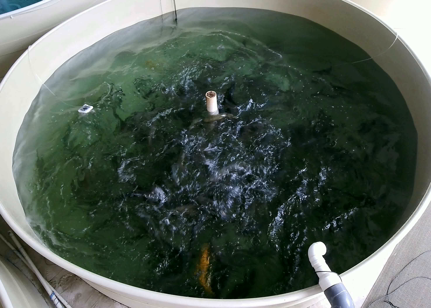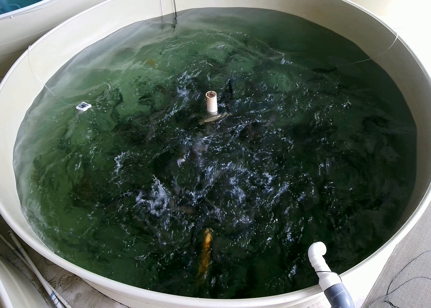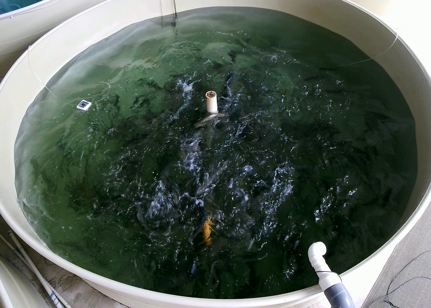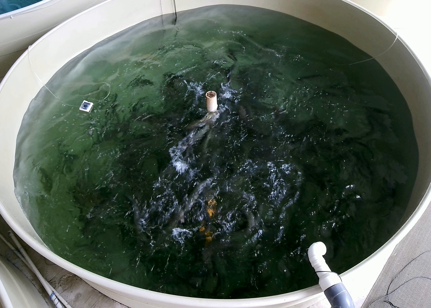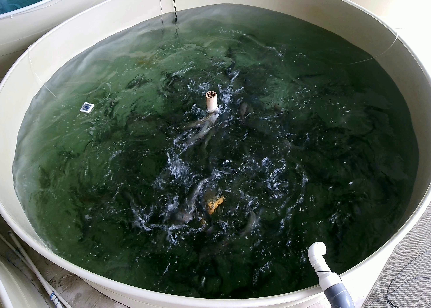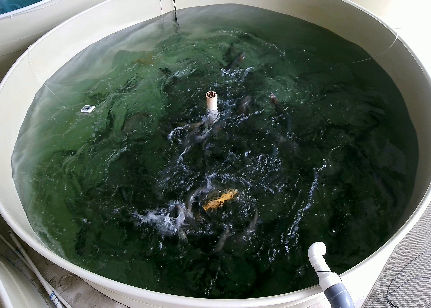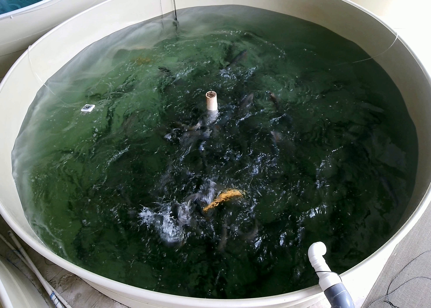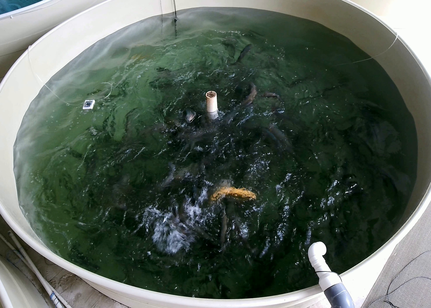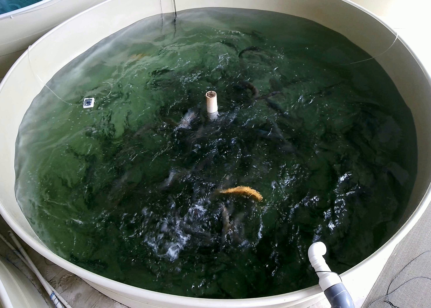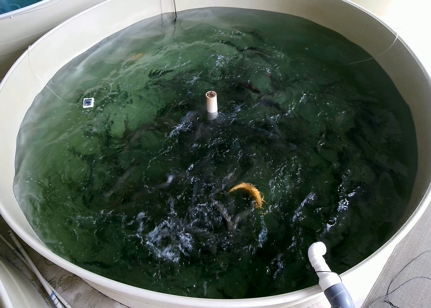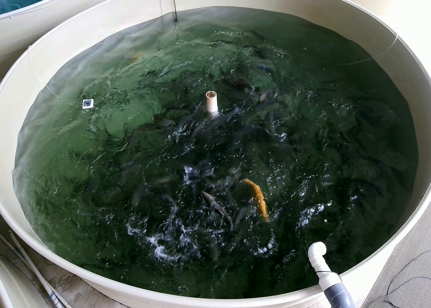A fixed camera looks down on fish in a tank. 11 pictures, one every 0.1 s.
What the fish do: Strong feeding.
